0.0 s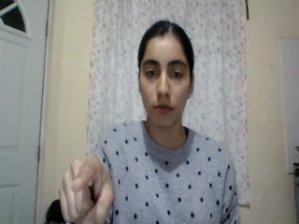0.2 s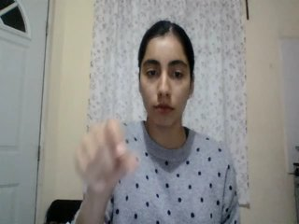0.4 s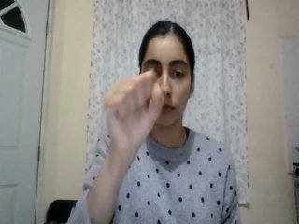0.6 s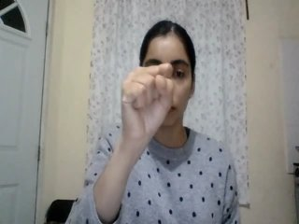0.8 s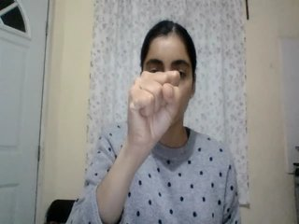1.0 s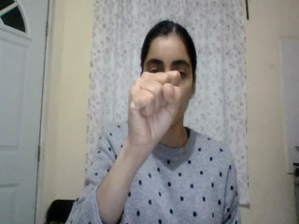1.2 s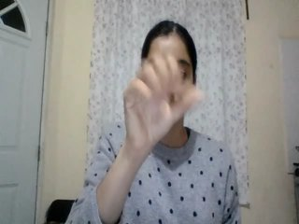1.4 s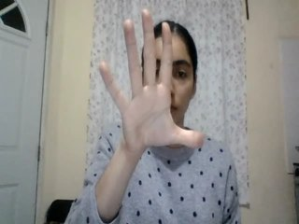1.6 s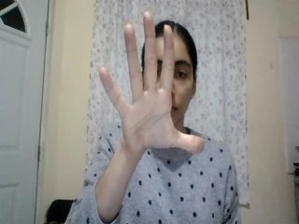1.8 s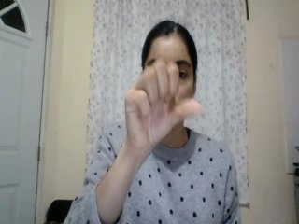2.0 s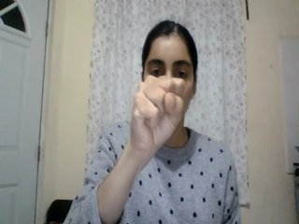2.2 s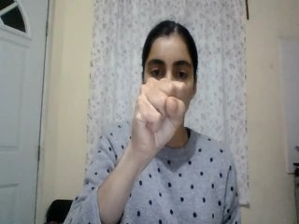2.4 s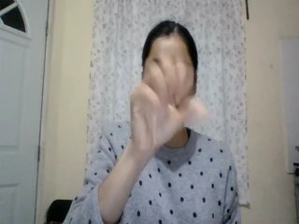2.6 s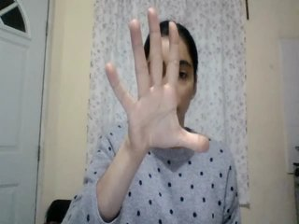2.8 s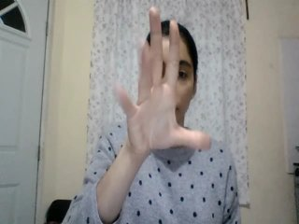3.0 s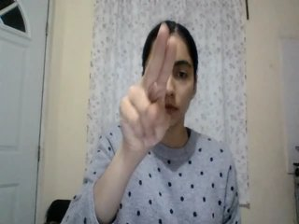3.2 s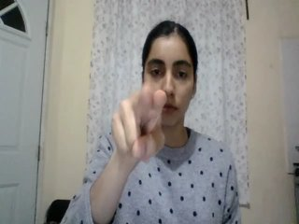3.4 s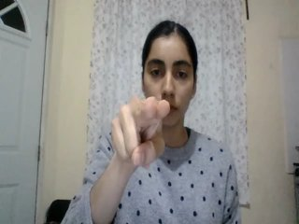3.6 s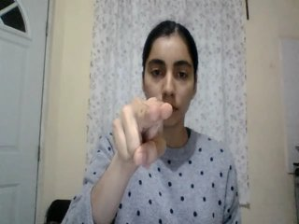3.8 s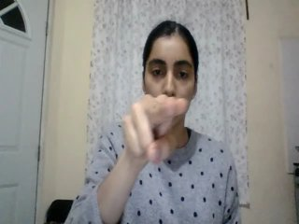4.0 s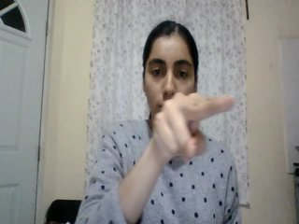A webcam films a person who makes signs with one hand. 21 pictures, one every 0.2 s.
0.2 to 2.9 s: Open twice.
3.0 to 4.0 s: Pointing with two fingers.
